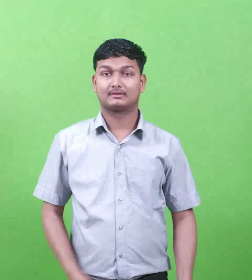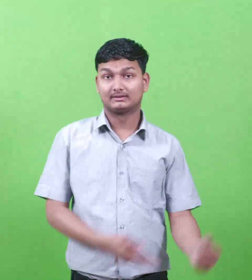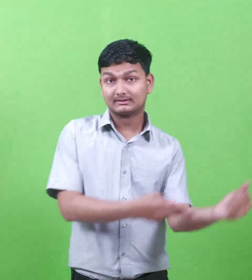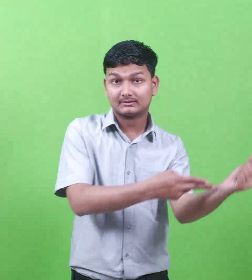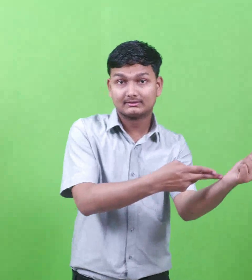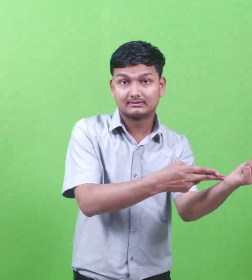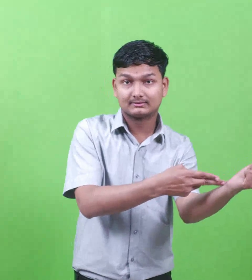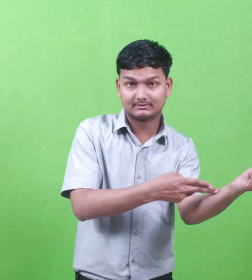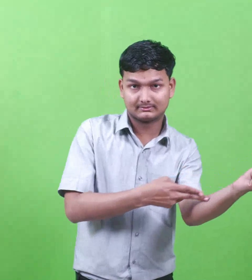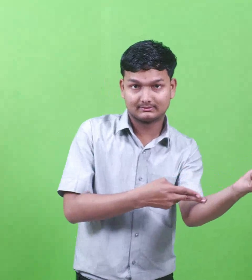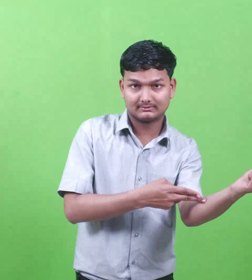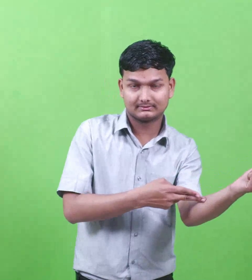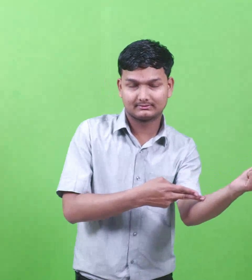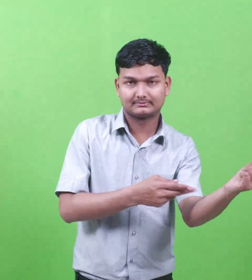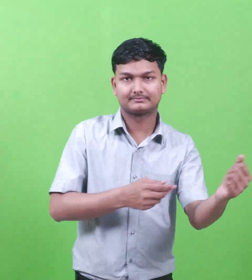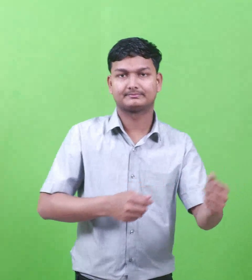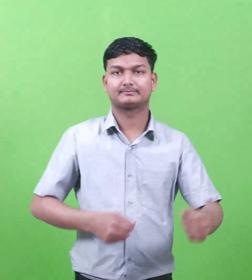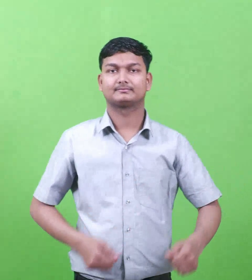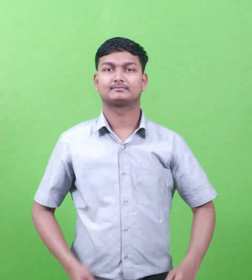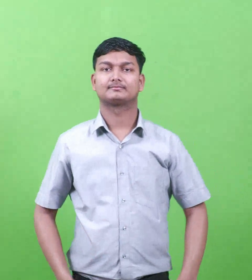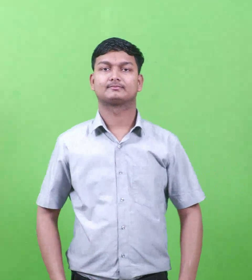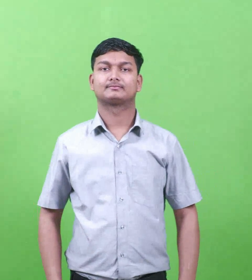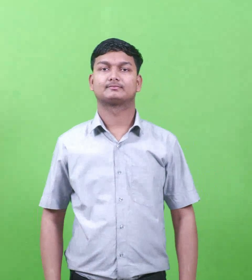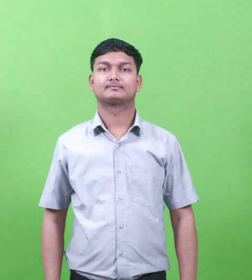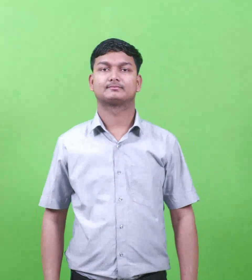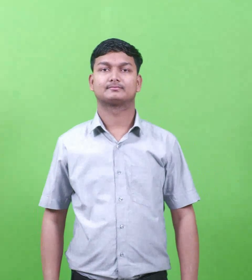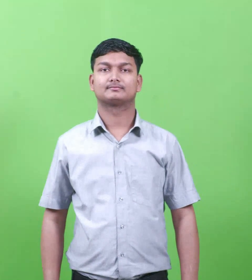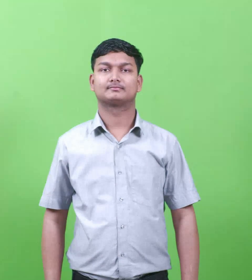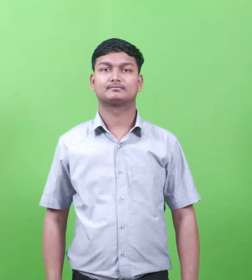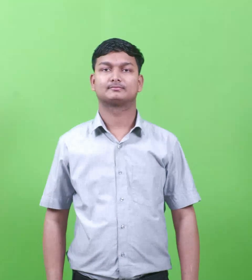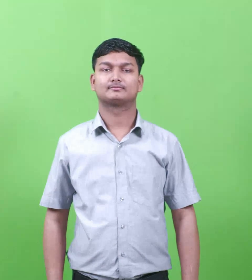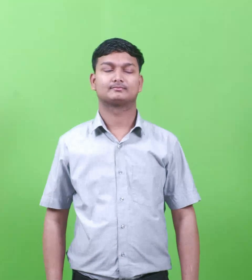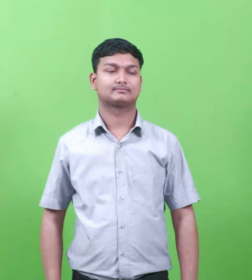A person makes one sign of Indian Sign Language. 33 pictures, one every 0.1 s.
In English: nathanael
